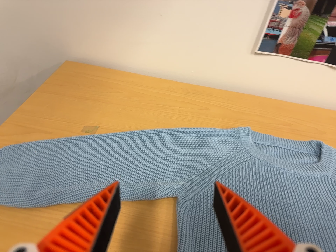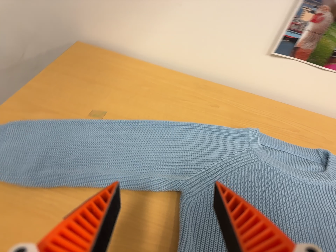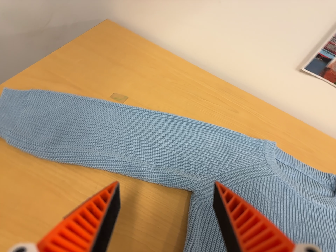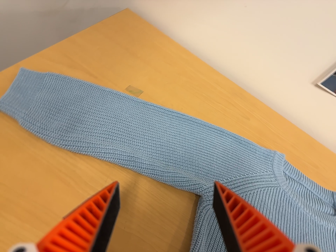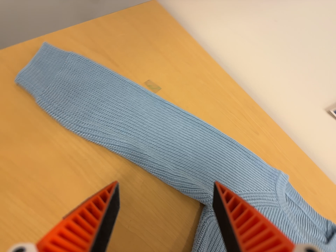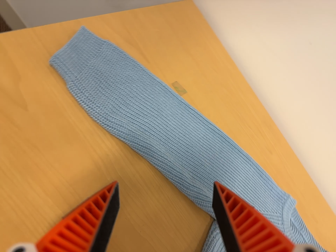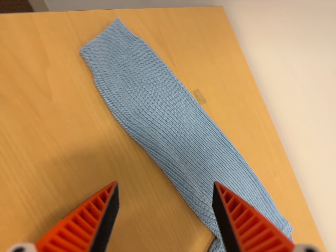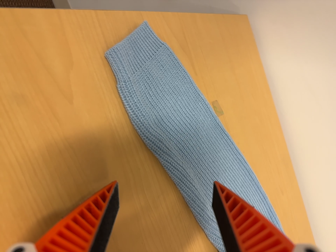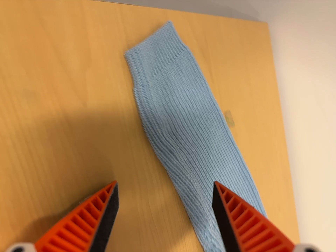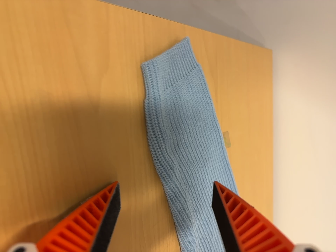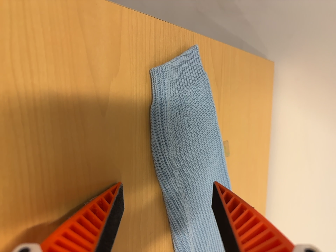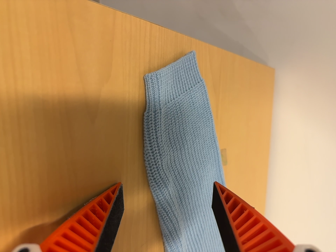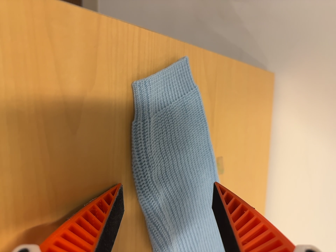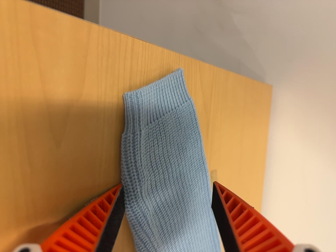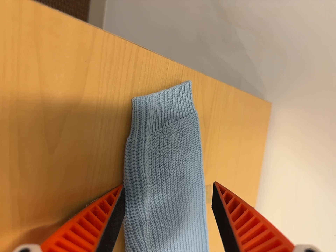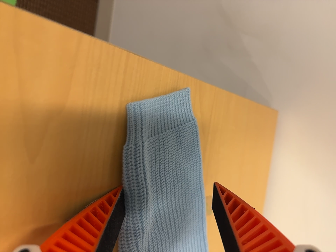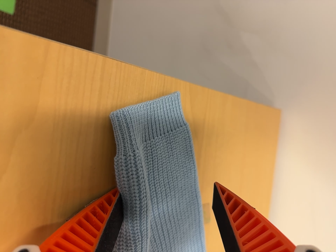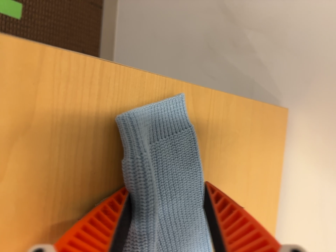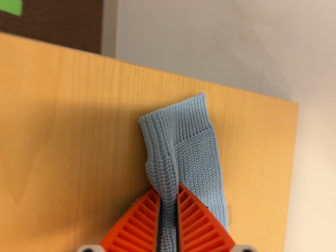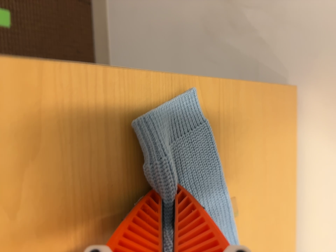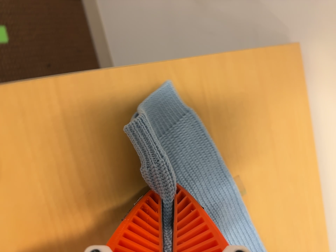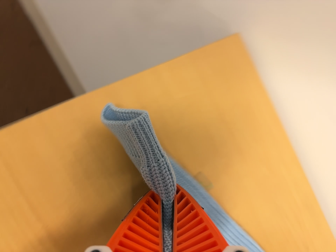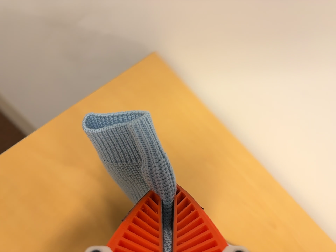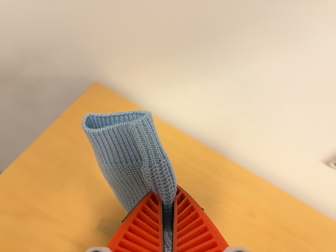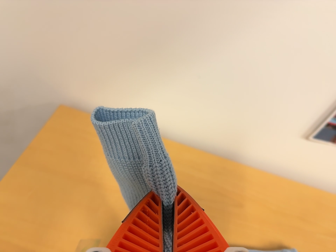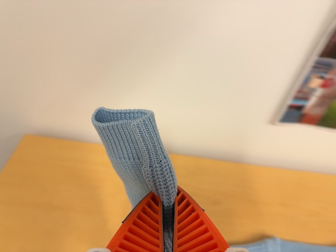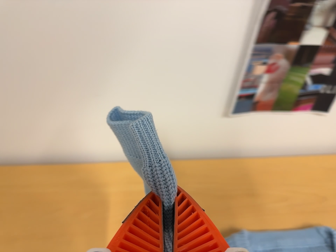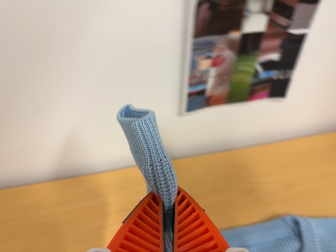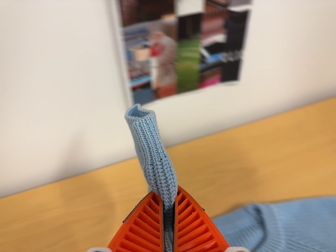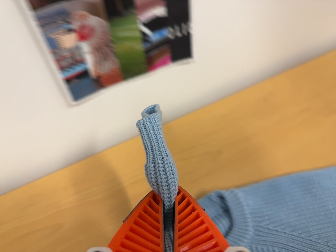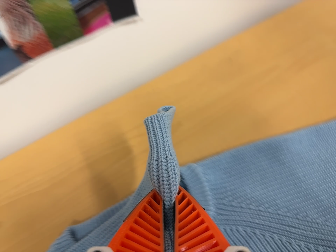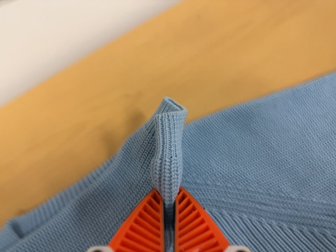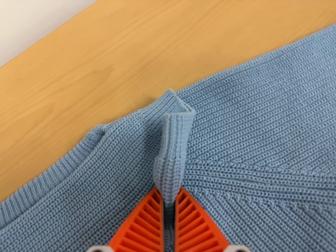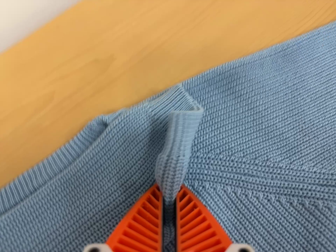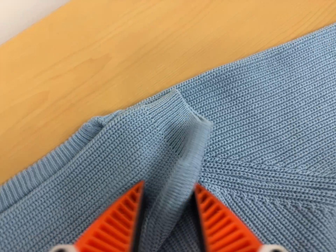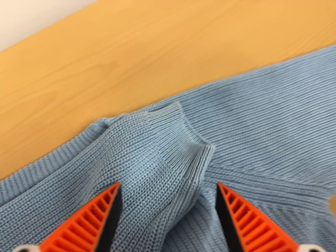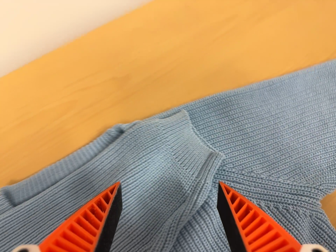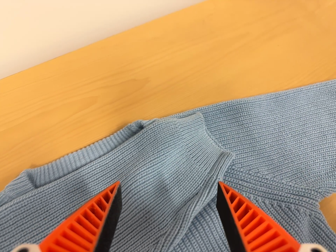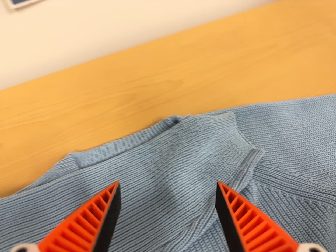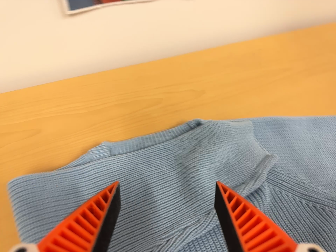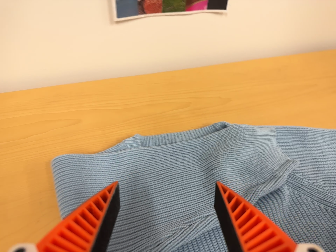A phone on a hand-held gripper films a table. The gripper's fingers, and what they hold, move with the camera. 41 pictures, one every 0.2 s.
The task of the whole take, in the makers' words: left arm across.
0.0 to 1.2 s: The camera travels to its left, about 20 cm, so close, fixed things drift to the right. It rolls about its line of sight by about 55 degrees, and the scene rotates clockwise.
1.2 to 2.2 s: The camera travels to its left and toward the top of its view, about 9 cm. It rolls about its line of sight by about 25 degrees, and the scene rotates clockwise.
2.2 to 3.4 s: The camera travels to its right and forward, about 8 cm.
3.4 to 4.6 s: The camera travels to its right, about 26 cm, so close, fixed things drift to the left. It rolls about its line of sight by about 65 degrees, and the scene rotates counterclockwise.
4.6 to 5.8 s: The camera swings to its right by about 10 degrees, and the scene slides to the left. It travels to its right, about 38 cm, so close, fixed things drift to the left. It rolls about its line of sight by about 50 degrees, and the scene rotates counterclockwise.
5.8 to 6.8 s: The camera travels forward and to its right, about 16 cm, so what stands in front looms larger. Its aim tips toward the bottom of its view by about 20 degrees, and the scene shifts upward. It rolls about its line of sight by about 10 degrees, and the scene rotates counterclockwise.
6.8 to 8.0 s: The camera travels backward, to its left and toward the bottom of its view, about 22 cm, so what stands in front gets smaller. Its aim tips toward the top of its view by about 20 degrees. It rolls about its line of sight by about 25 degrees, and the scene rotates clockwise.
The film runs forward here.
